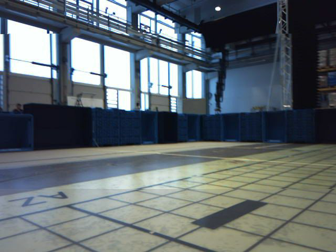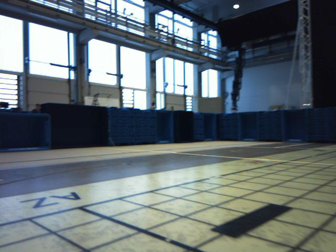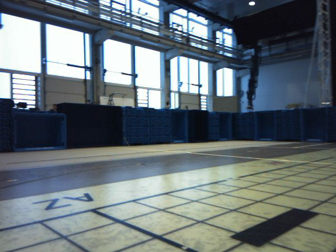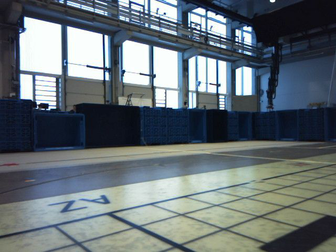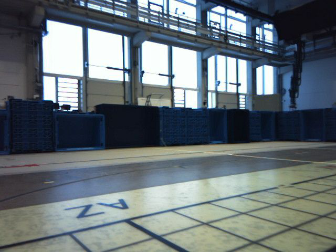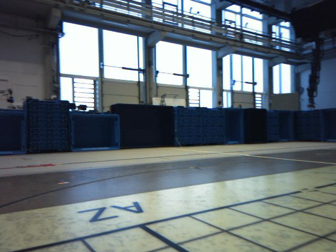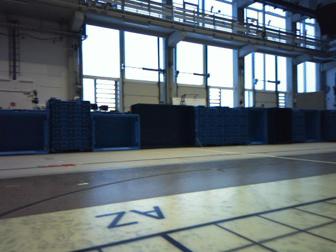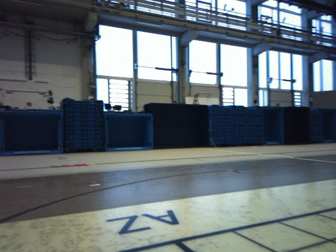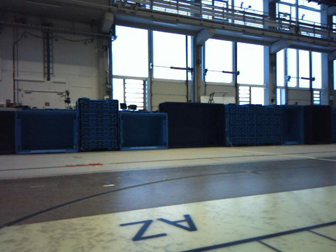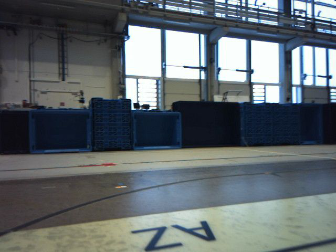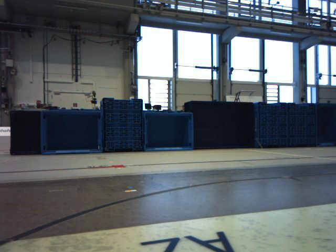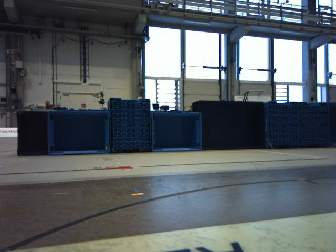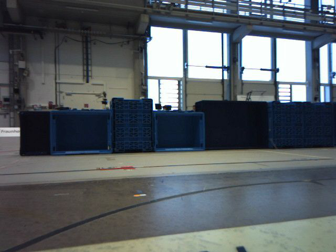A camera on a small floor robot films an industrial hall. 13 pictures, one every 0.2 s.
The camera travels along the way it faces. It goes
forward.
0.0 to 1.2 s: The scene slides to the right, as the camera pans about 20 degrees to its left. It travels forward, about 0.2 m, so what stands in front looms larger.
1.2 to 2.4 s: The camera travels forward, about 0.2 m, so what stands in front looms larger.
The film runs forward here.
